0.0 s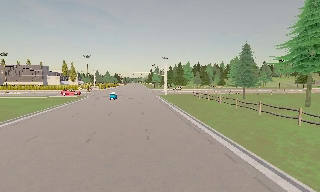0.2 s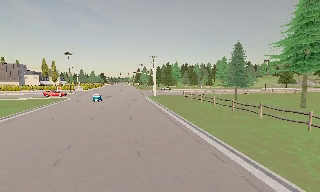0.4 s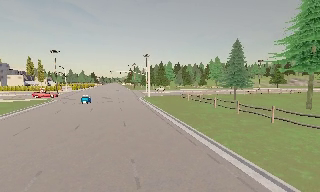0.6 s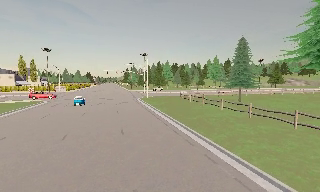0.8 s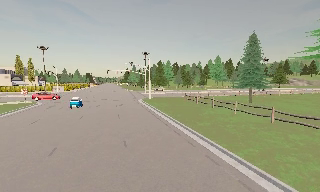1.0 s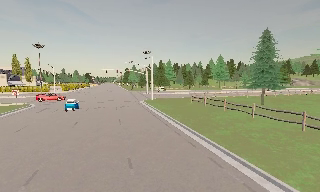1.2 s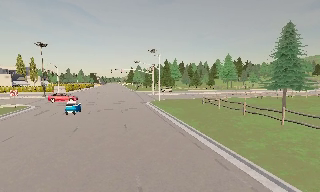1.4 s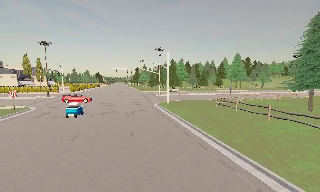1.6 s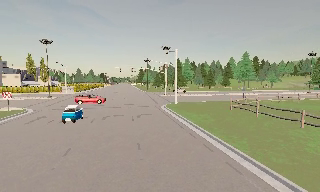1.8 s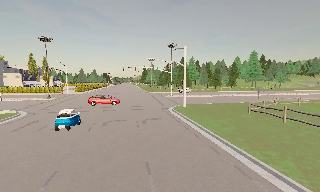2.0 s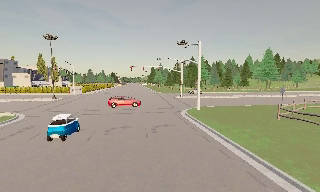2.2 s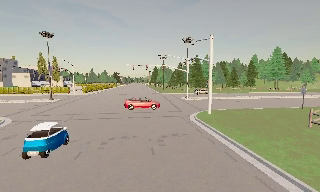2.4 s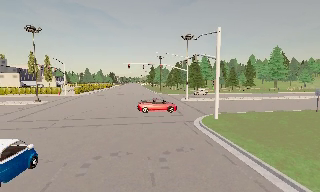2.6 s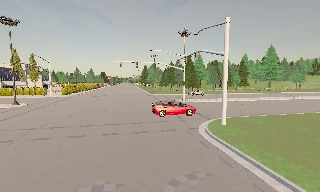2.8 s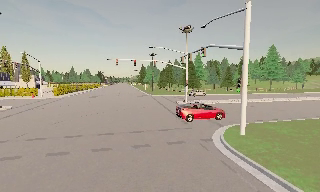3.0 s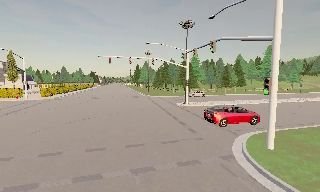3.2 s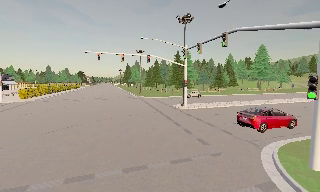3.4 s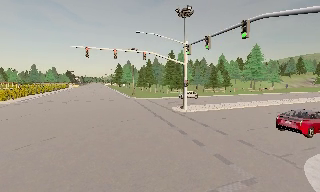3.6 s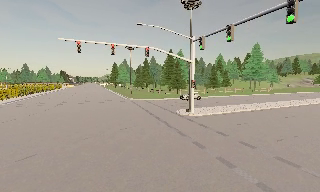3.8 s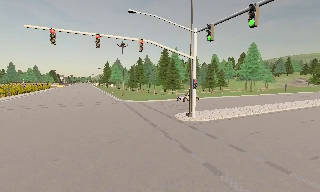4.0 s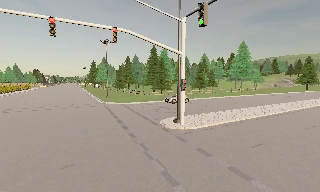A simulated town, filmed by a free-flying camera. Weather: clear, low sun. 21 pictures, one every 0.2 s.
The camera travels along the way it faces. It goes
forward.
0.0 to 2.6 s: The camera travels forward, about 30 m, so what stands in front looms larger.
2.6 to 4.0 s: The camera pans to its right, which is clockwise from overhead, by about 15 degrees. It travels forward, about 17 m, so what stands in front looms larger.
The film runs forward here.
